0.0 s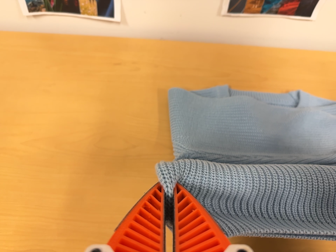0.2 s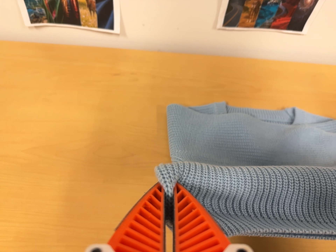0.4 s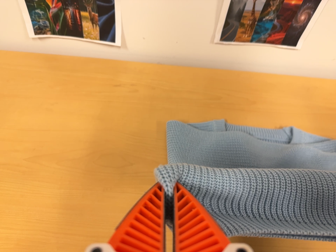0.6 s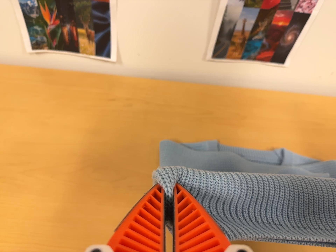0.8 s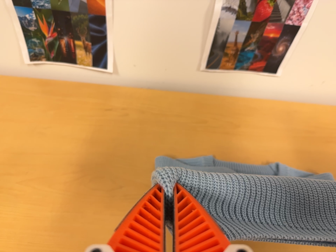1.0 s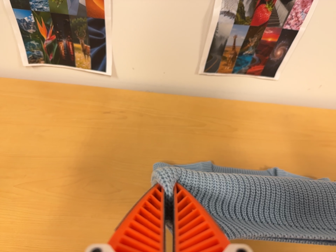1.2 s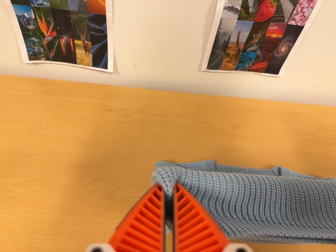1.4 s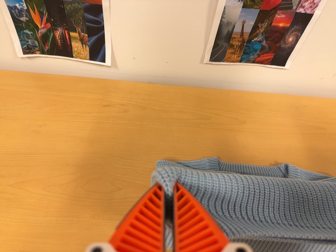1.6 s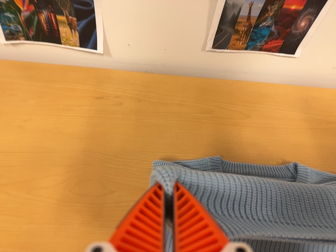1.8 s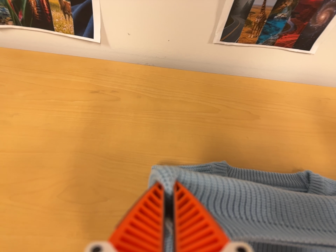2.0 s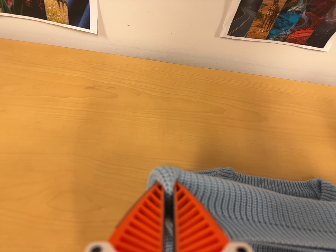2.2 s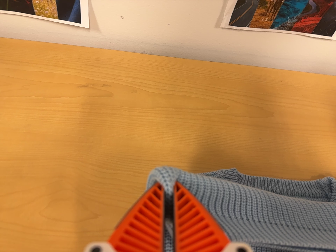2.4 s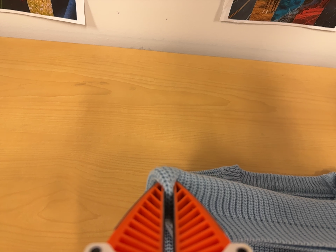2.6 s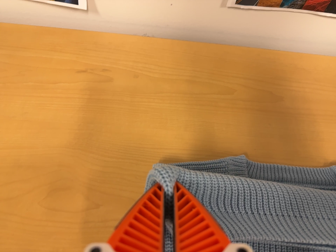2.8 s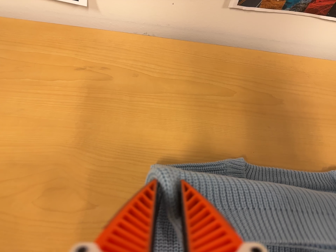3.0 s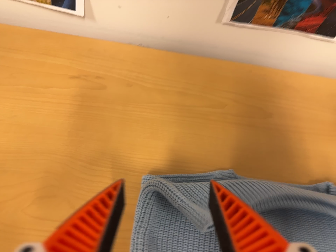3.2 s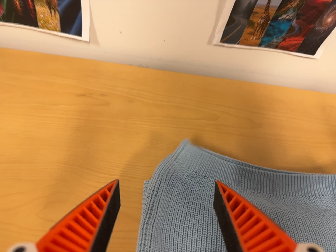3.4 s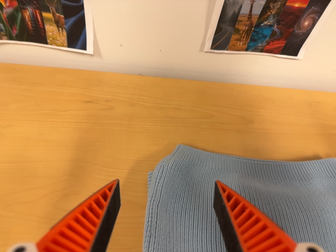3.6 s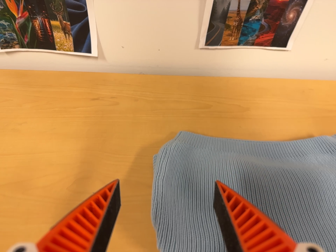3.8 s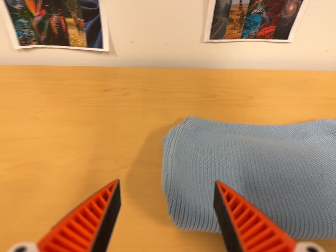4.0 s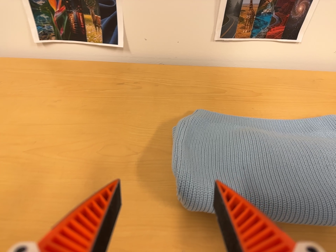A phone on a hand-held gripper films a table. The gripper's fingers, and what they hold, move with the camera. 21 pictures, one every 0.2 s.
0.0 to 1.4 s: The camera travels toward the top of its view, about 5 cm, so close, fixed things drift downward.
1.4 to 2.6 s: The camera travels forward, about 18 cm, so what stands in front looms larger. Its aim tips toward the bottom of its view by about 10 degrees.
2.6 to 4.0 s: The camera travels backward and toward the bottom of its view, about 22 cm, so what stands in front gets smaller. Its aim tips toward the top of its view by about 15 degrees.
The film runs forward here.
